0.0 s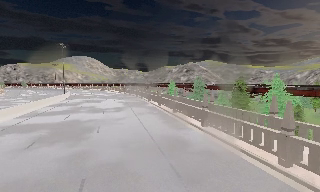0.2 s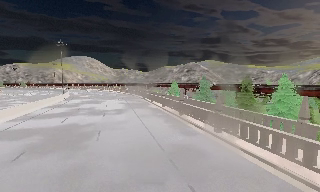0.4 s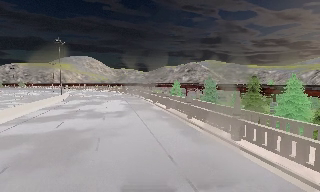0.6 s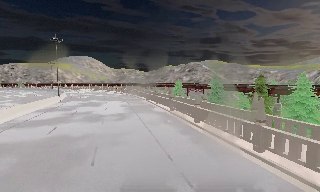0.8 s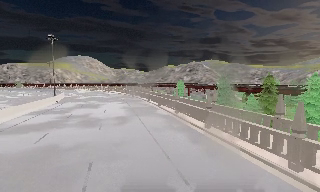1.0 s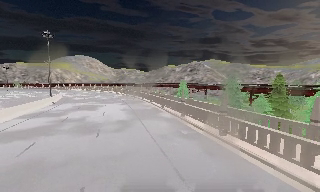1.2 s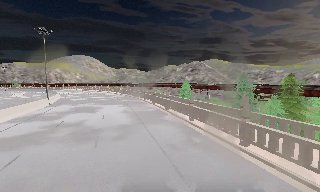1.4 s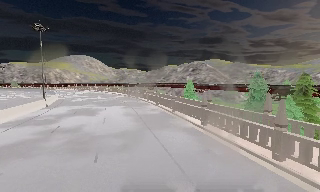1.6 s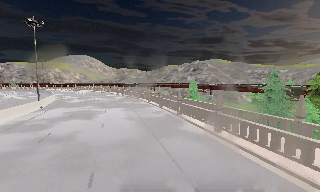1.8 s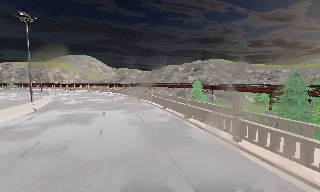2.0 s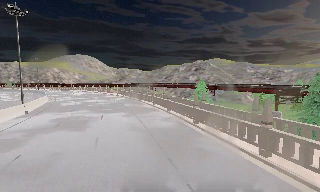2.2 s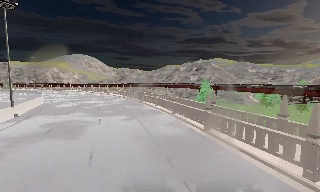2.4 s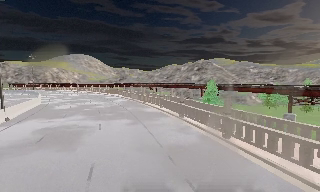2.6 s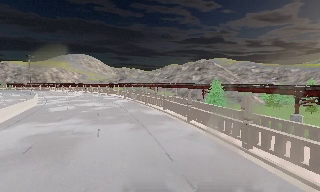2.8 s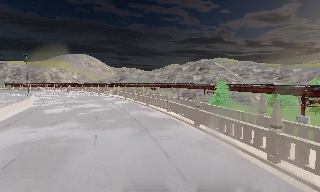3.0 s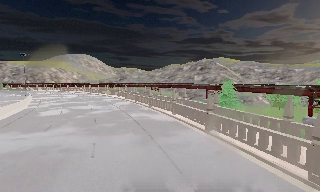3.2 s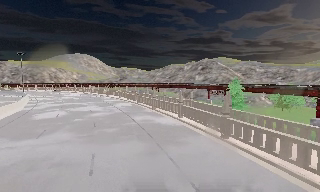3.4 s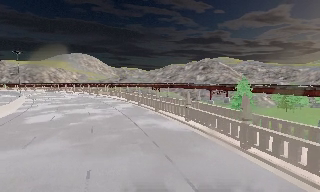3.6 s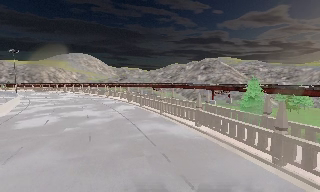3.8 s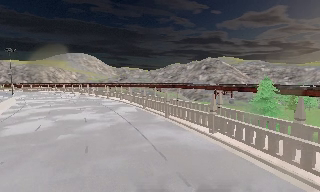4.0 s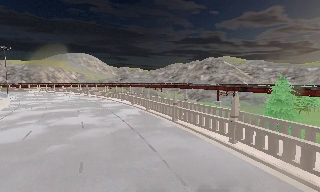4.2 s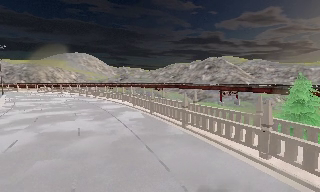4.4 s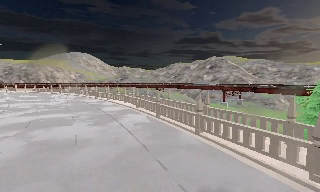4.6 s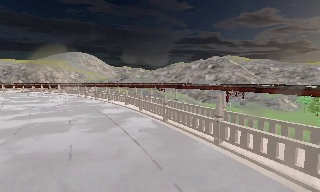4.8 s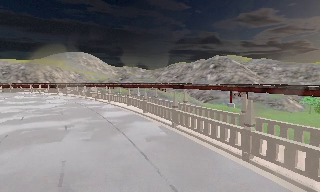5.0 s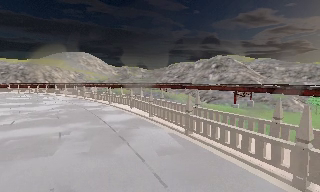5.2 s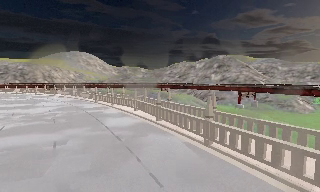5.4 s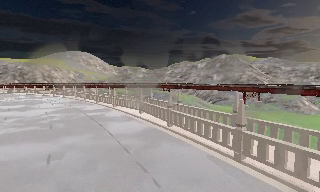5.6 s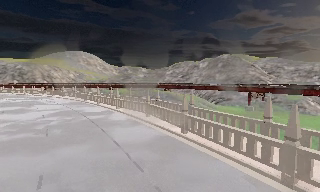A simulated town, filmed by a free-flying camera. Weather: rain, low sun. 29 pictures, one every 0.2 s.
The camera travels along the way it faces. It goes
forward.
0.0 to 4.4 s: The camera travels forward, about 40 m, so what stands in front looms larger.
4.4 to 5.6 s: The camera travels forward and to its left, about 12 m, so what stands in front looms larger.
The film runs forward here.
